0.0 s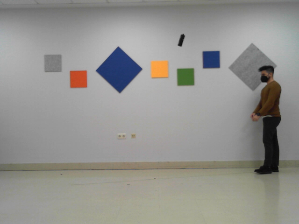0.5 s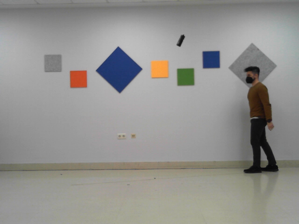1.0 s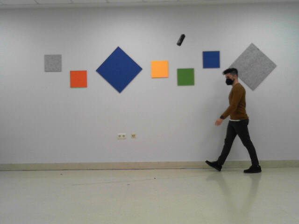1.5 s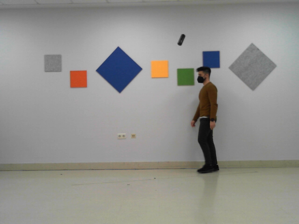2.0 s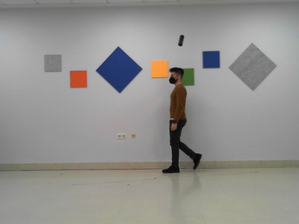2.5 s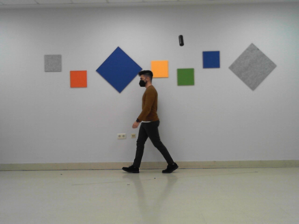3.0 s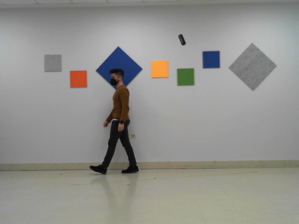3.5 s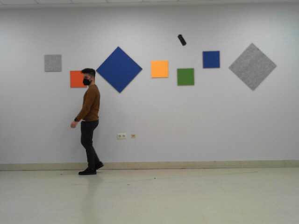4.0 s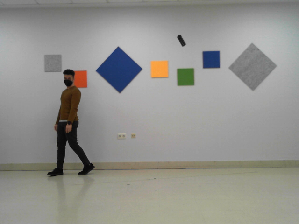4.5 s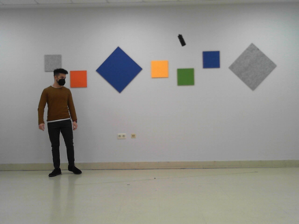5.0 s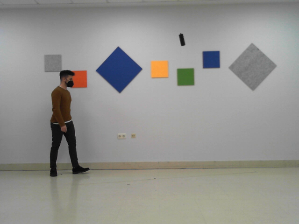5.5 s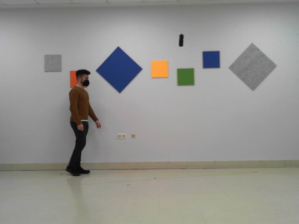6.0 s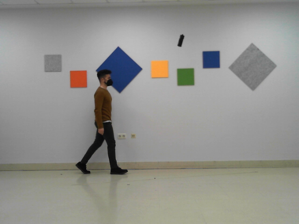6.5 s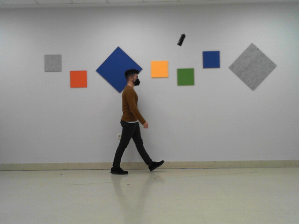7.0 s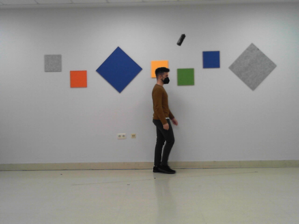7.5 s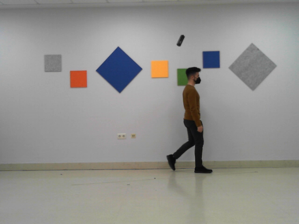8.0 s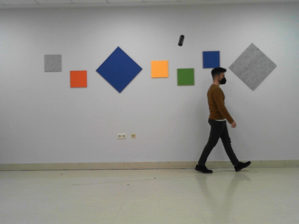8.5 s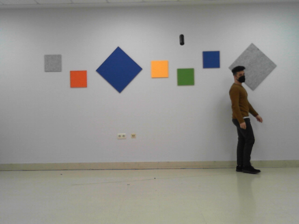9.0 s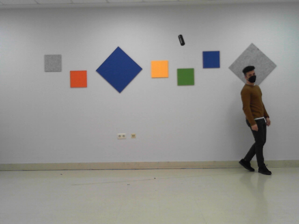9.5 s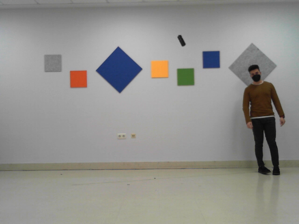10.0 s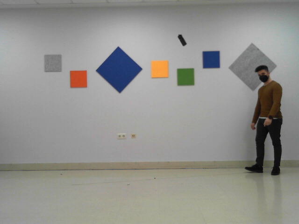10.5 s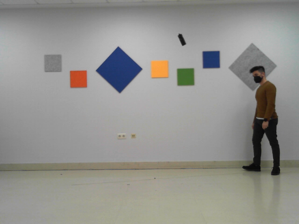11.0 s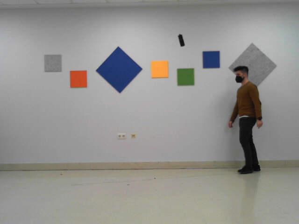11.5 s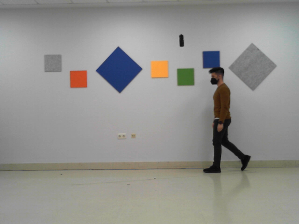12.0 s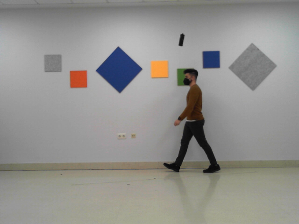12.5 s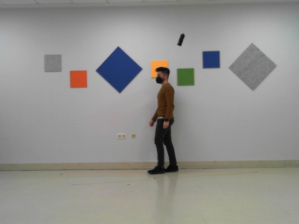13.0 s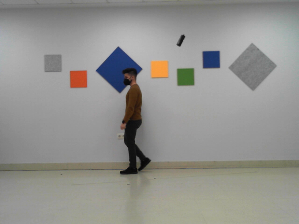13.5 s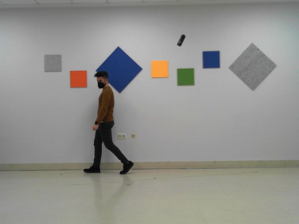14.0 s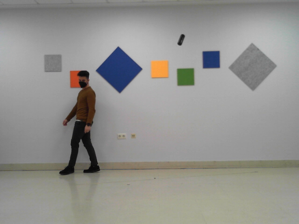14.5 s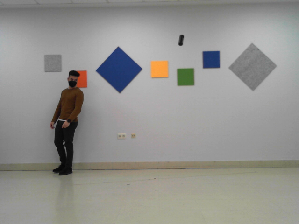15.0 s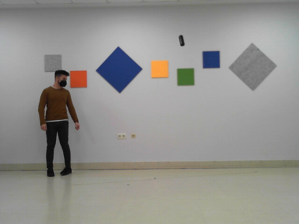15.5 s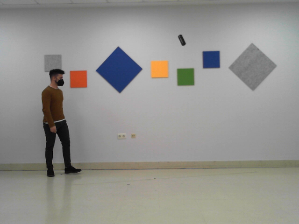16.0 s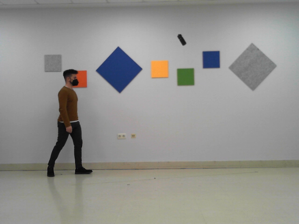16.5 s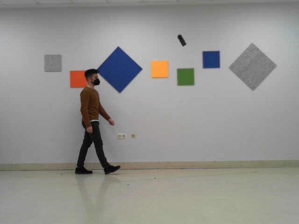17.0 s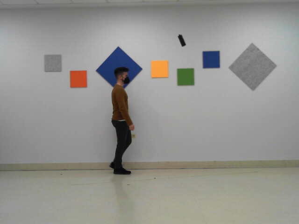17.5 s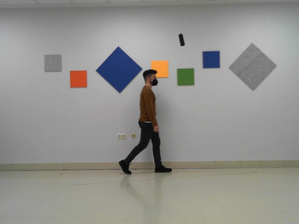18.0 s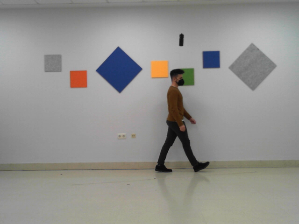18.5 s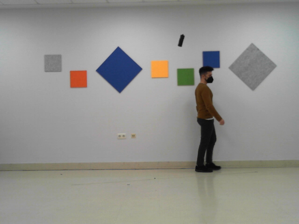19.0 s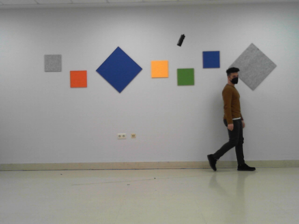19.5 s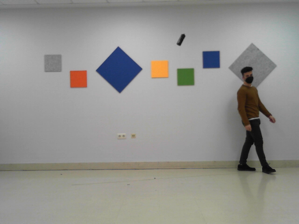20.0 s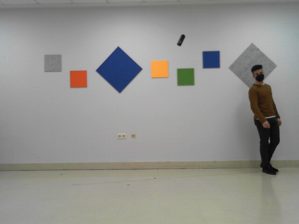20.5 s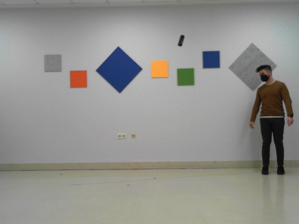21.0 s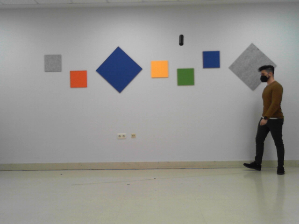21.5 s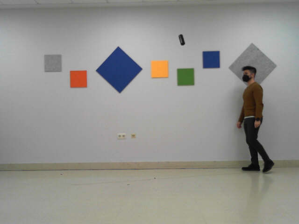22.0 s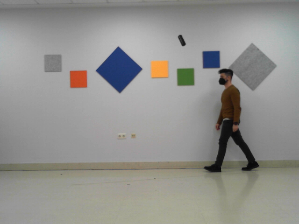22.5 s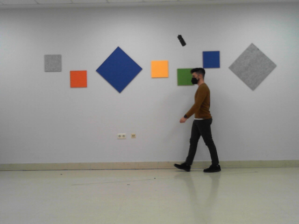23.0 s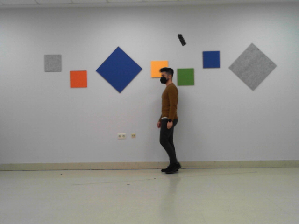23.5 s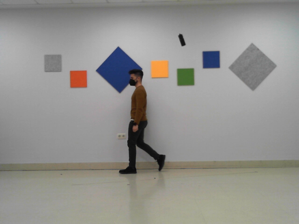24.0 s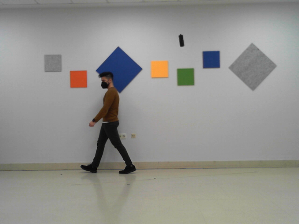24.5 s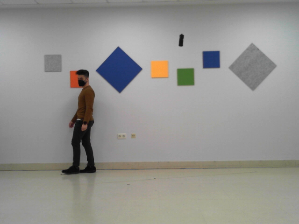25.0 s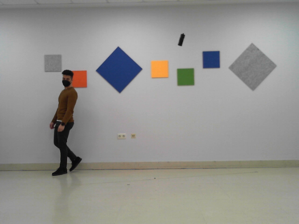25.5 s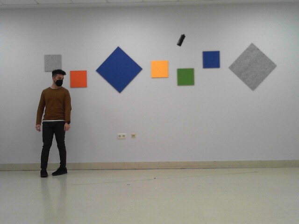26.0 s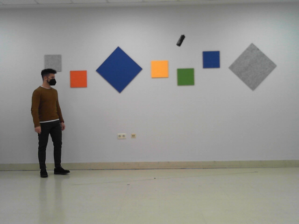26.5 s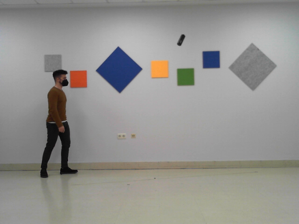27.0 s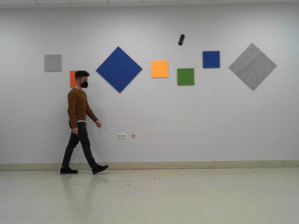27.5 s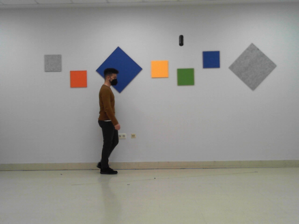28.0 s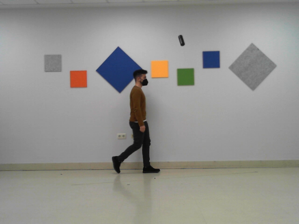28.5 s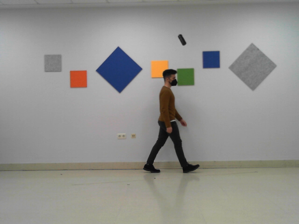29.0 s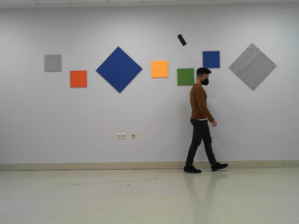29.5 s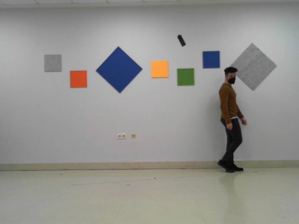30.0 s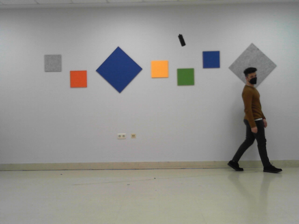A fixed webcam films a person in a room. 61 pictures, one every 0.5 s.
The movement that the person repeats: Walk forward.
